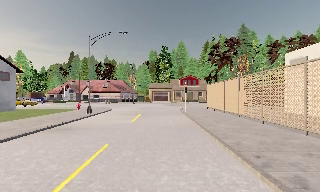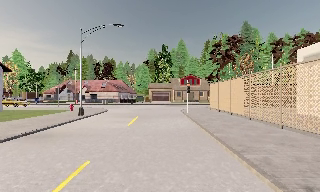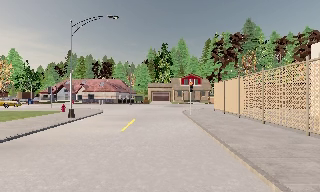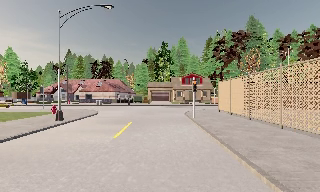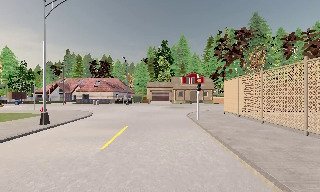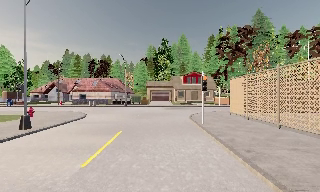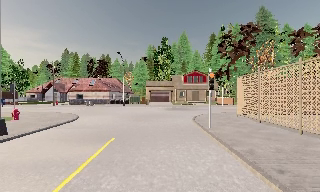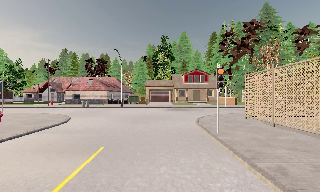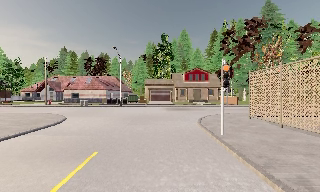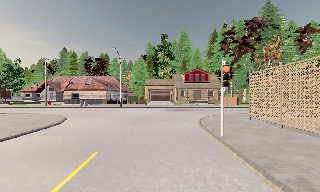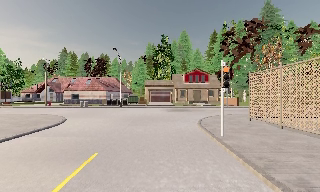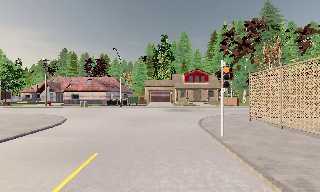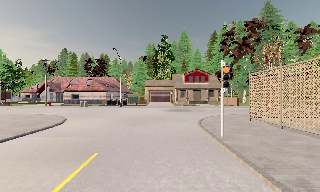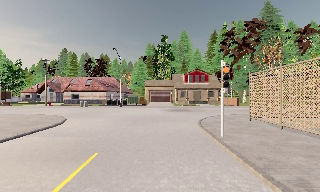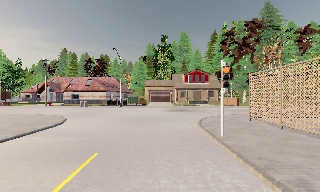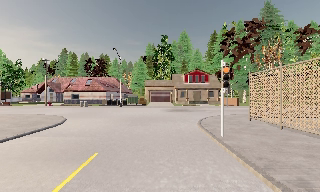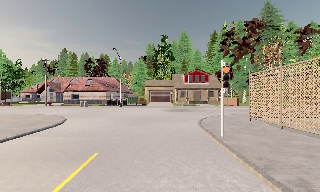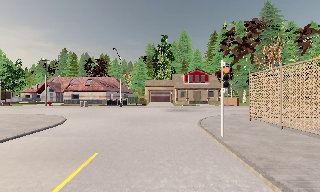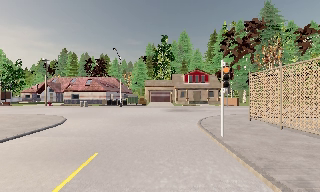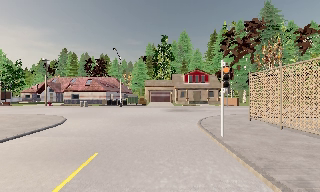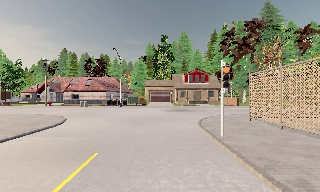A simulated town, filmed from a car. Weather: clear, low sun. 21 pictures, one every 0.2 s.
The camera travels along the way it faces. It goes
forward.
0.0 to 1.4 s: The camera travels forward, about 10 m, so what stands in front looms larger.
1.4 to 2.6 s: The camera travels forward, about 0.5 m, so what stands in front looms larger. It loses speed.
2.6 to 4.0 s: The camera keeps its place and its aim.
The film runs forward here.
